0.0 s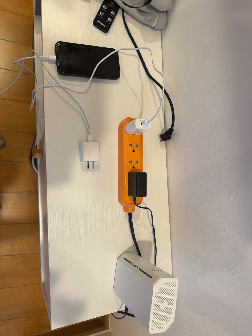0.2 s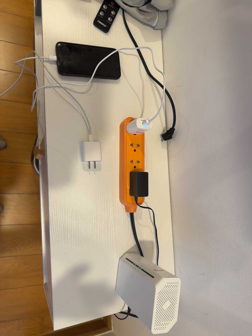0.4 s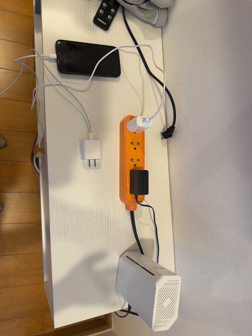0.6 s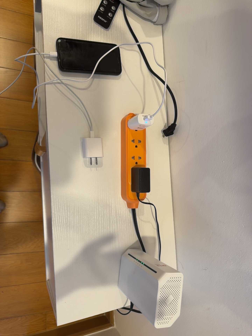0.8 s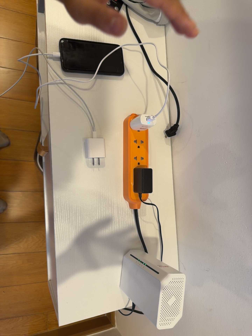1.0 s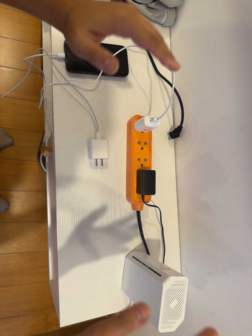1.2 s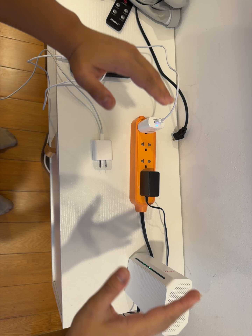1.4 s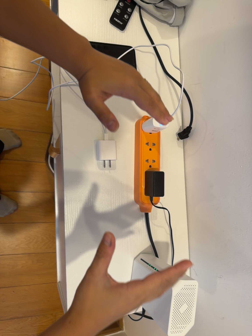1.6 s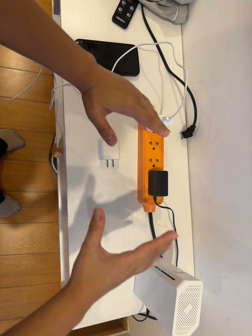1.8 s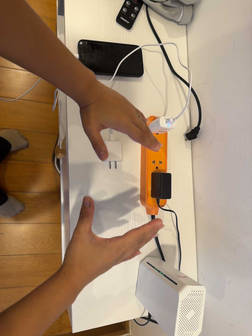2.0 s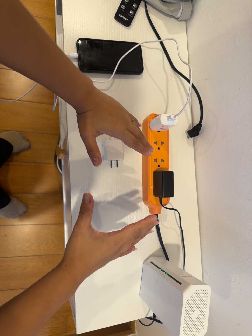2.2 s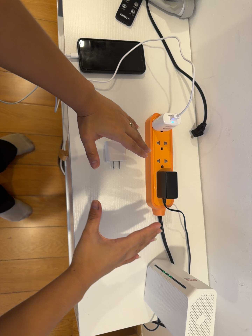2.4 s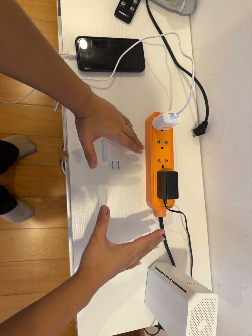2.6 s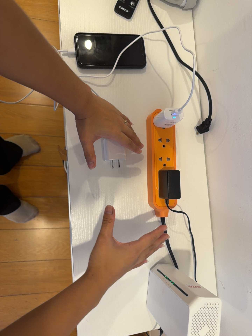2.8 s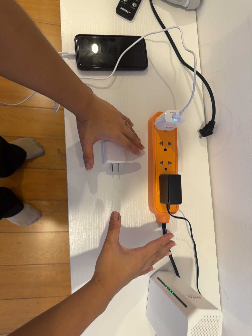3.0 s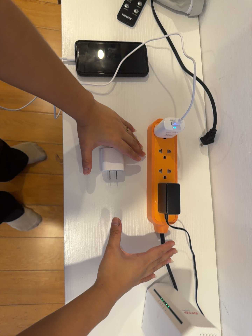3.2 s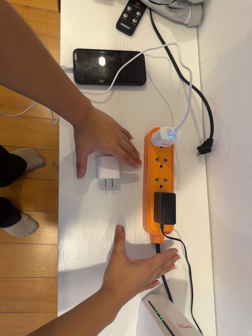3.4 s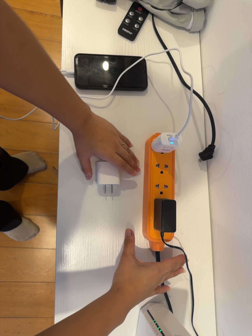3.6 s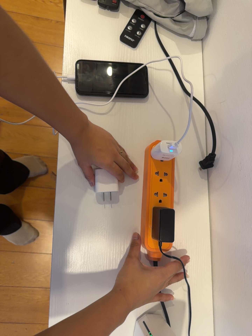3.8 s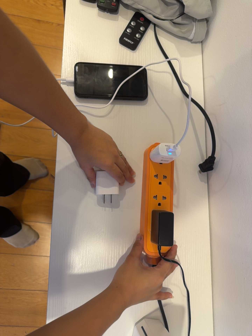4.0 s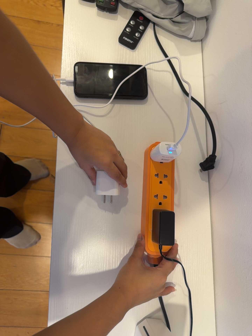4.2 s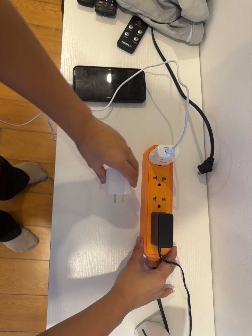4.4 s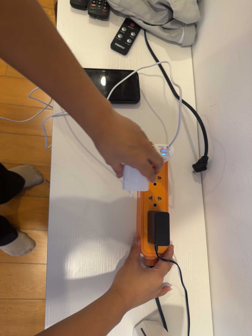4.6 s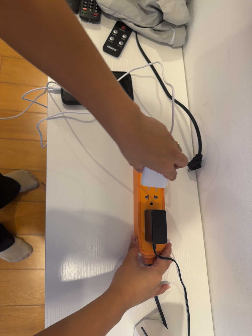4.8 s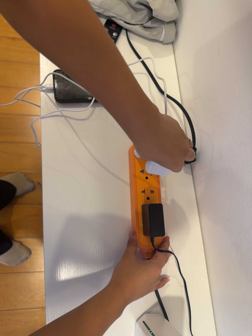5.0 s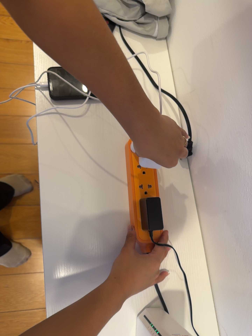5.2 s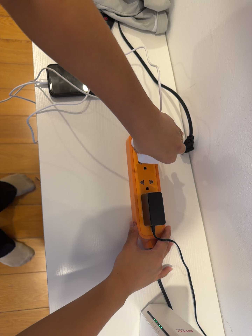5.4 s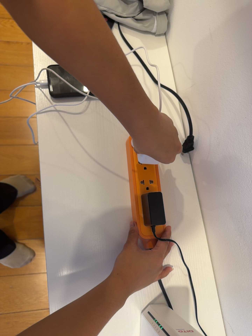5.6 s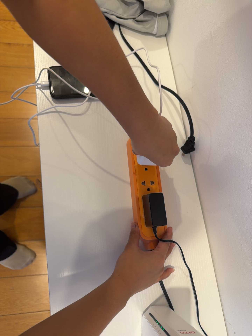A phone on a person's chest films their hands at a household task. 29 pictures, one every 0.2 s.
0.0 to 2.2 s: The camera shifts only a little, or ends up much as it began.
2.2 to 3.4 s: The camera travels to its right and forward, about 9 cm.
3.4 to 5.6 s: The camera shifts only a little, or ends up much as it began.
The film runs forward here.
